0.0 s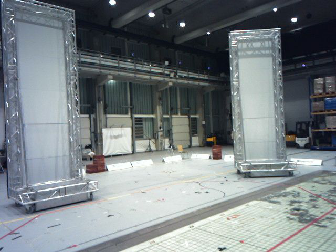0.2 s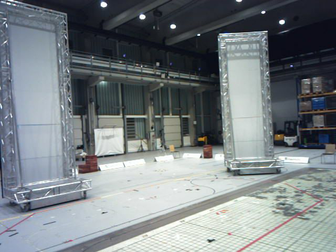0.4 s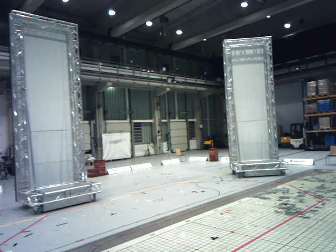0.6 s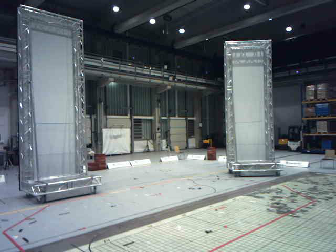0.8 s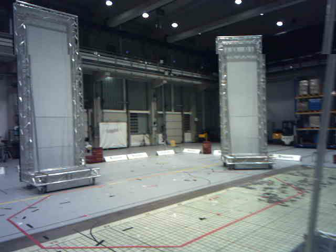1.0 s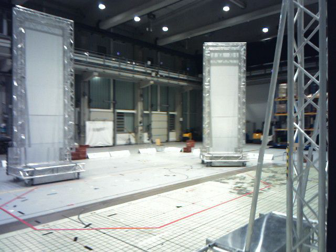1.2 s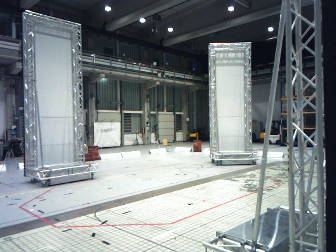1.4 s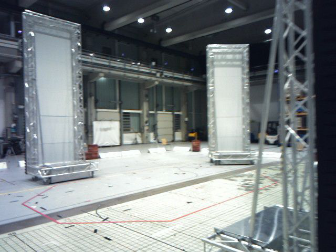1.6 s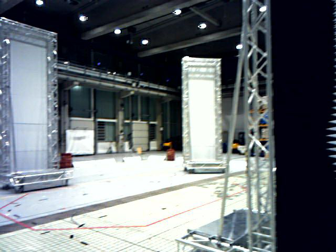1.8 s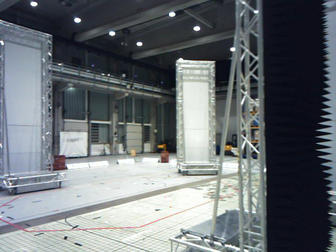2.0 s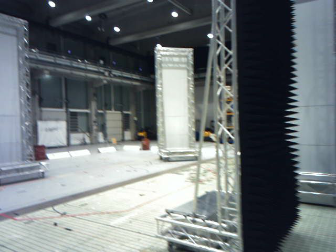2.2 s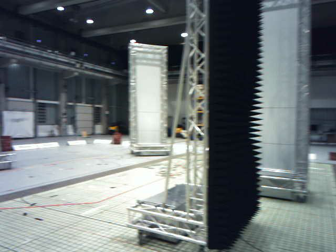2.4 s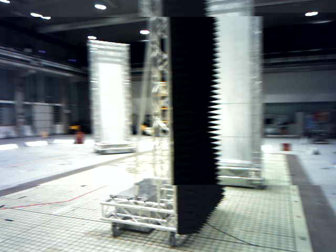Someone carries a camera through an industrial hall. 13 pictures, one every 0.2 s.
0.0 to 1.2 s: The camera travels backward, about 1.8 m, so what stands in front gets smaller.
1.2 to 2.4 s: The camera pans to its right, which is clockwise from overhead, by about 30 degrees. It travels backward, about 1.6 m, so what stands in front gets smaller.
The film runs backward here.
